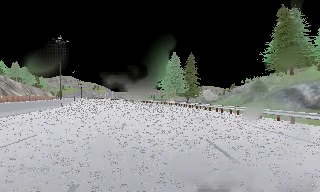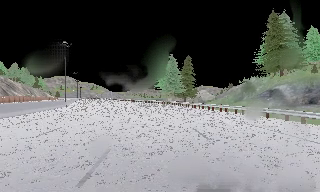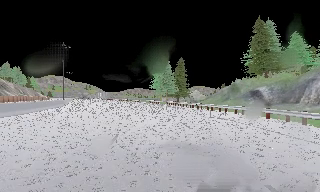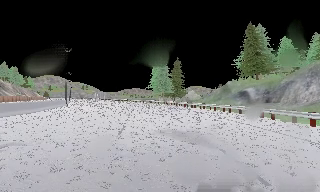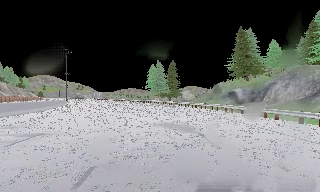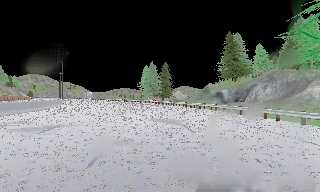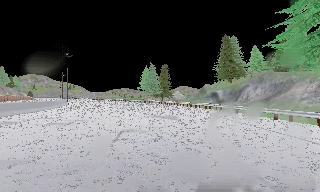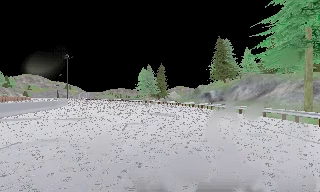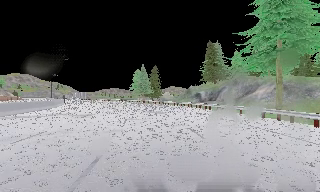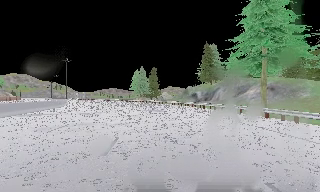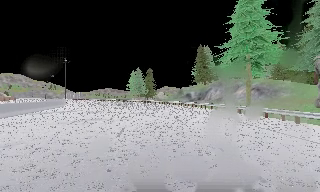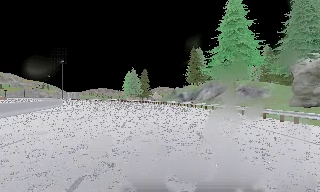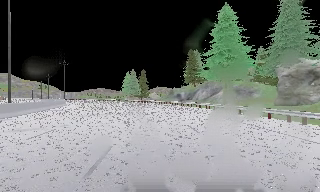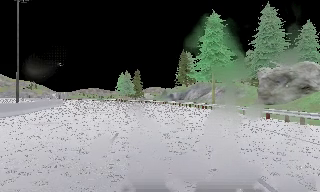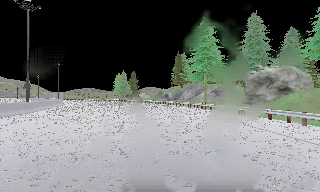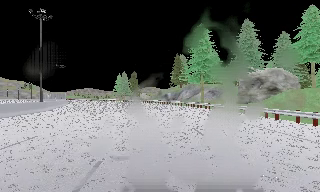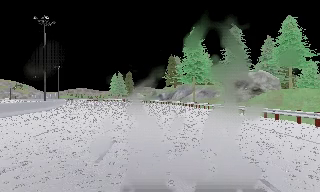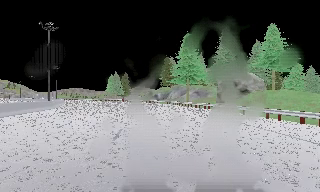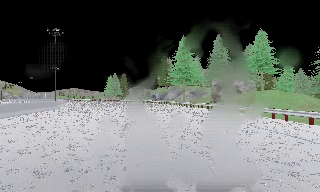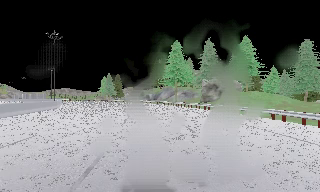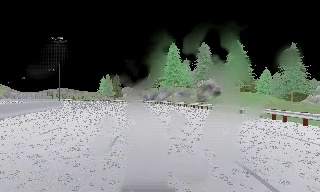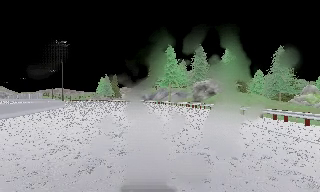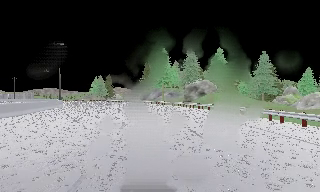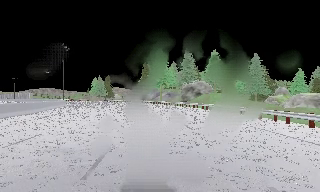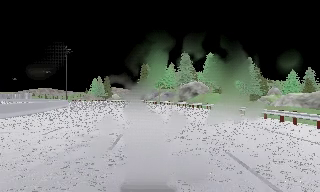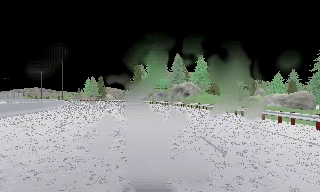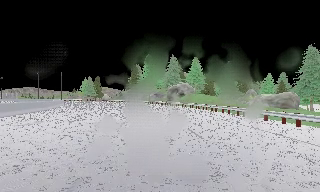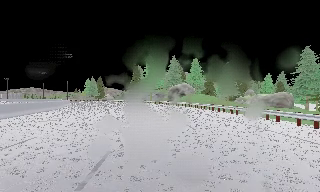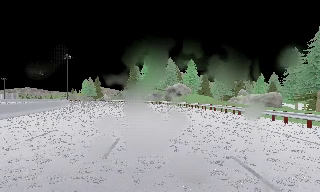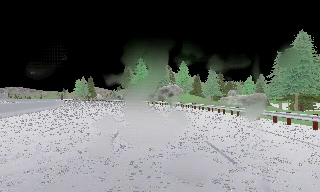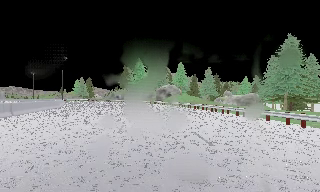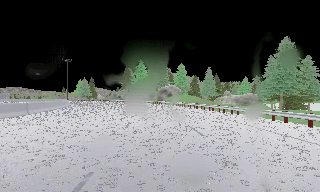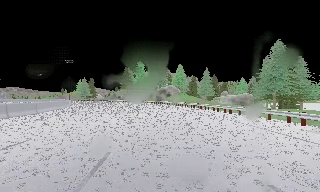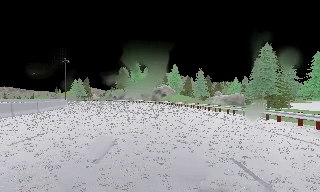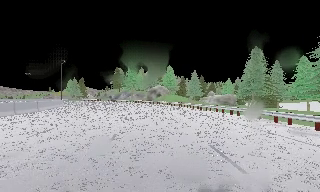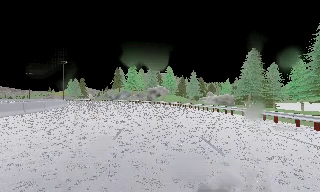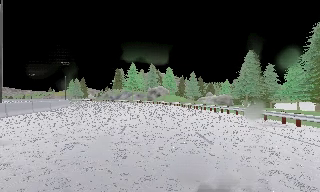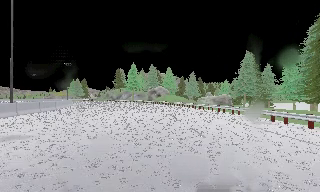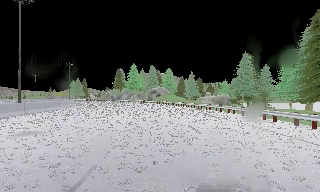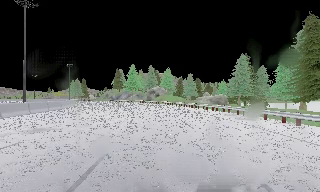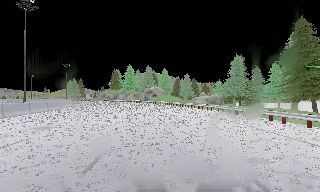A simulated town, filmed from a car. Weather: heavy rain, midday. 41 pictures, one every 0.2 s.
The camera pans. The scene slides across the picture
to the left.
The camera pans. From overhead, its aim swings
clockwise.
0.0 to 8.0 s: The scene slides to the left, as the camera pans about 45 degrees to its right. It travels backward, about 70 m. It loses speed.
The film runs backward here.
